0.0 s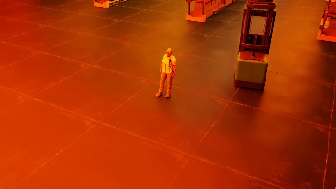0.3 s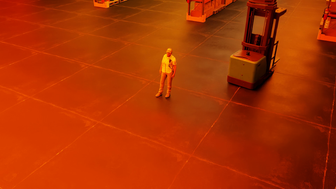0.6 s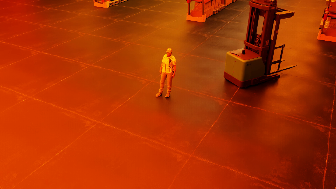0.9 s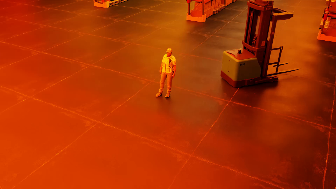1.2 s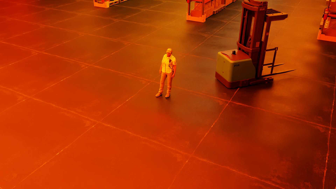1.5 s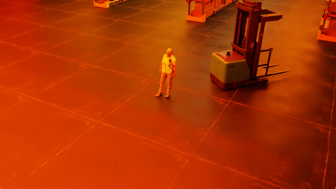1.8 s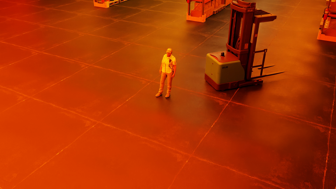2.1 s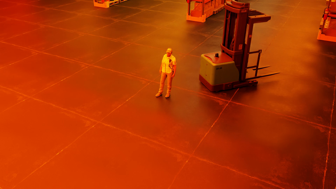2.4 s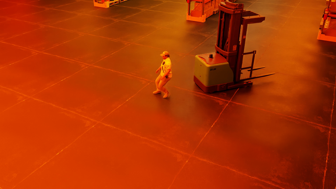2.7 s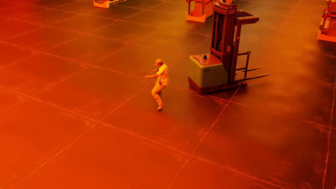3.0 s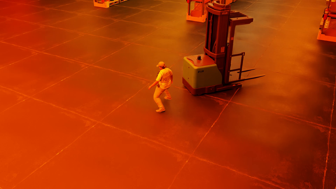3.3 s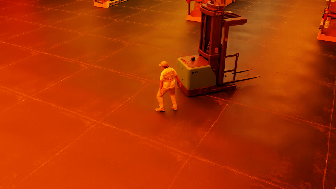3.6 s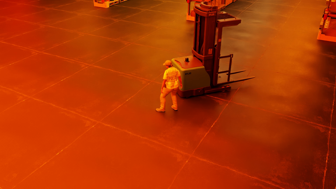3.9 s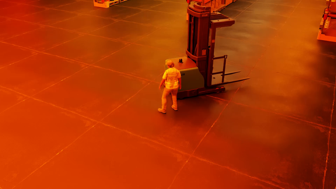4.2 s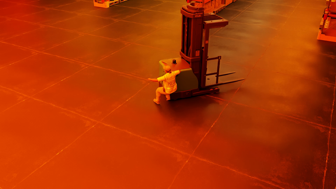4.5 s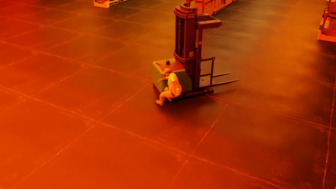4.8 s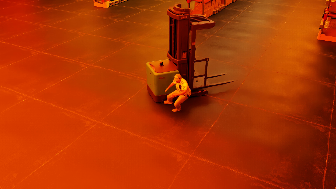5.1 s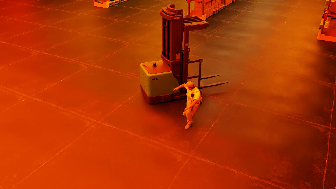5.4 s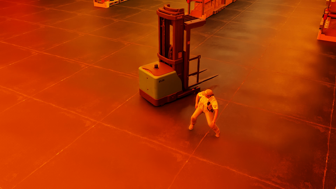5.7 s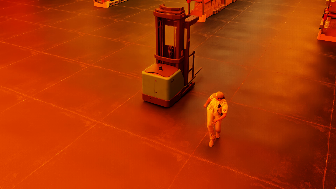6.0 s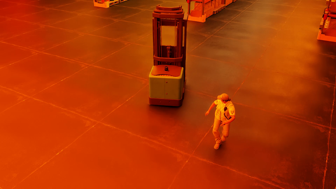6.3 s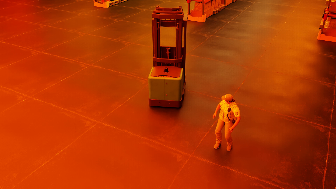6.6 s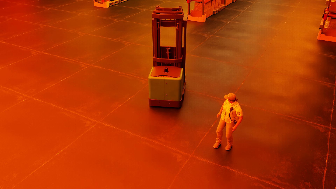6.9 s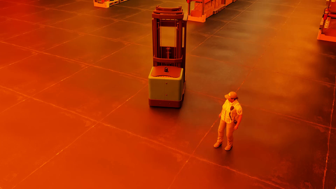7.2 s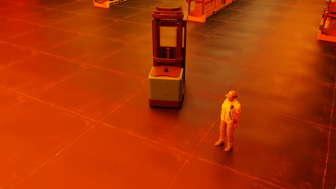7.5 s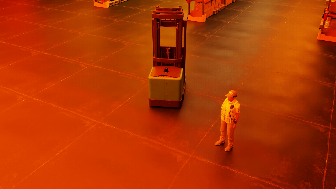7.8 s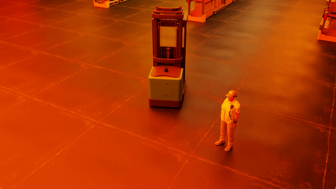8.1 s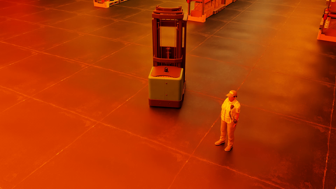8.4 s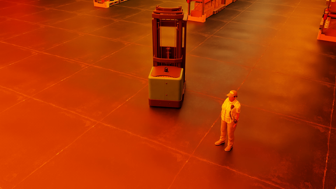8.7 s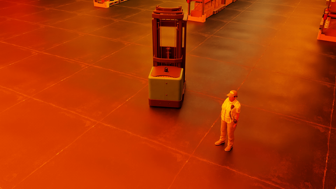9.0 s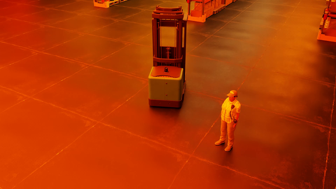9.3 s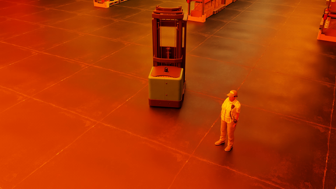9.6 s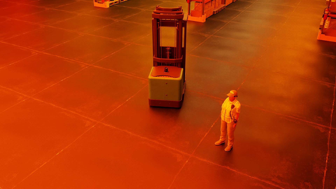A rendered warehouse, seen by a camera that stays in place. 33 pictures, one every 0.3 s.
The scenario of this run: Near miss between a forklift and a person.
